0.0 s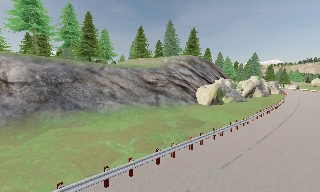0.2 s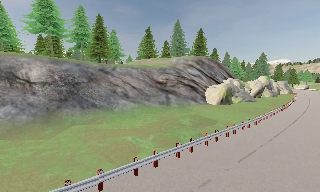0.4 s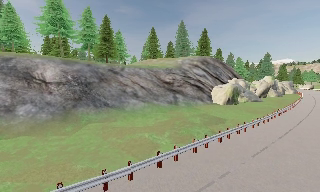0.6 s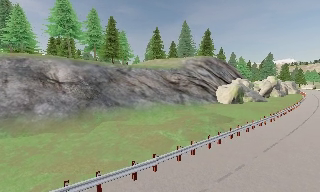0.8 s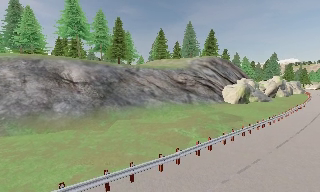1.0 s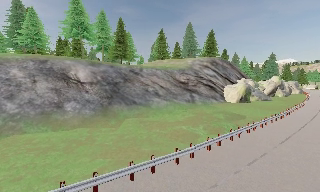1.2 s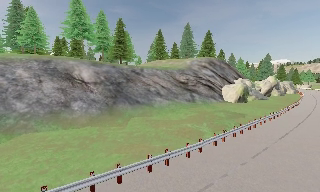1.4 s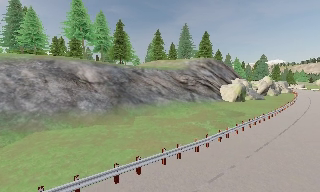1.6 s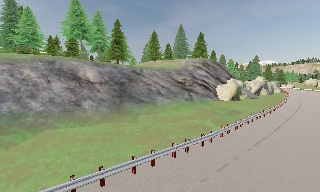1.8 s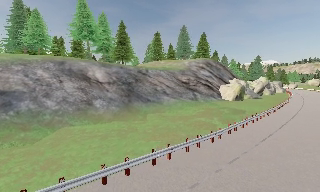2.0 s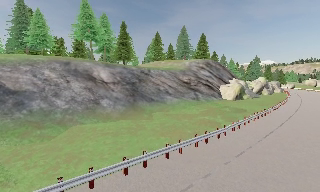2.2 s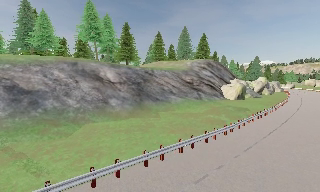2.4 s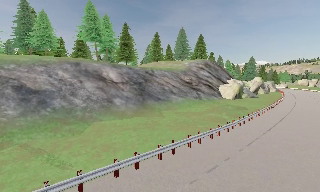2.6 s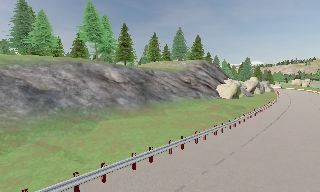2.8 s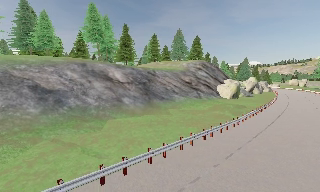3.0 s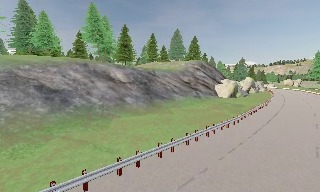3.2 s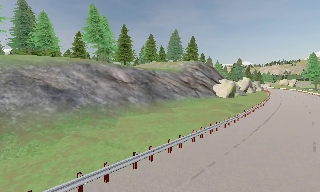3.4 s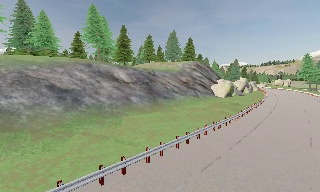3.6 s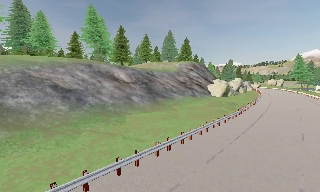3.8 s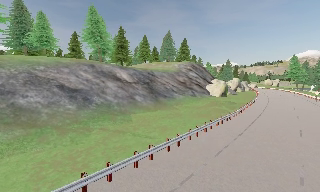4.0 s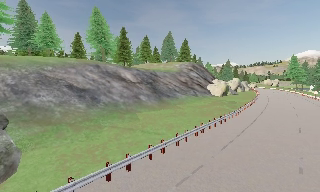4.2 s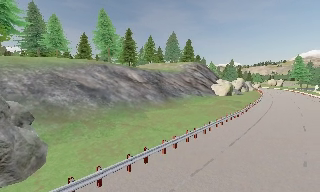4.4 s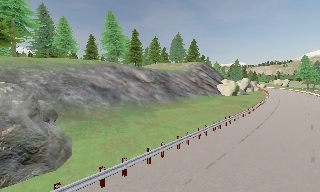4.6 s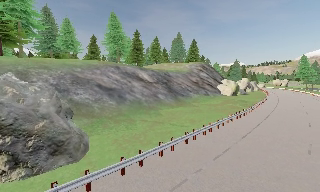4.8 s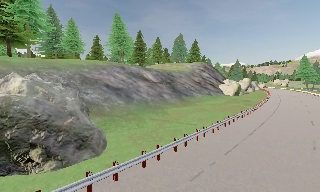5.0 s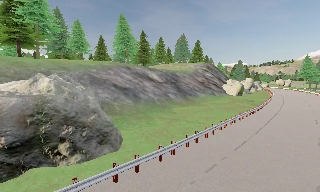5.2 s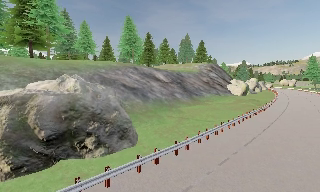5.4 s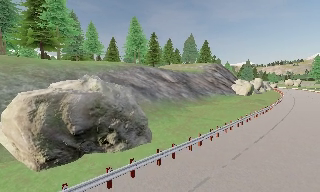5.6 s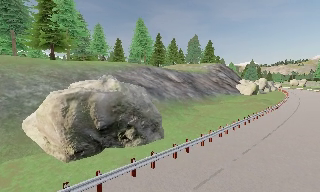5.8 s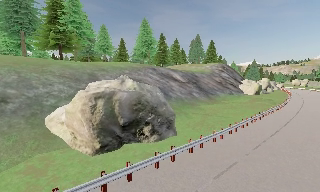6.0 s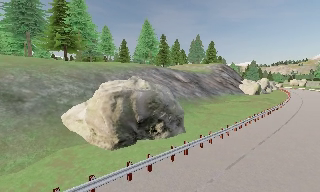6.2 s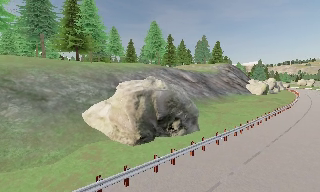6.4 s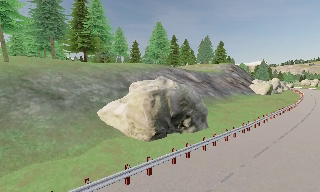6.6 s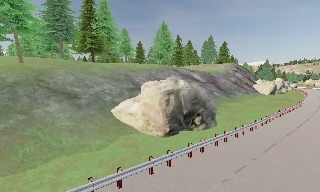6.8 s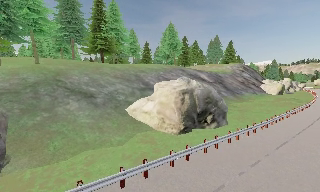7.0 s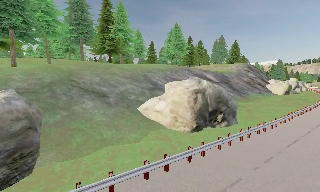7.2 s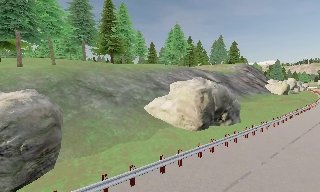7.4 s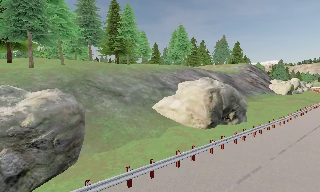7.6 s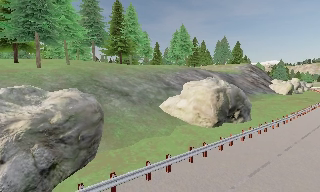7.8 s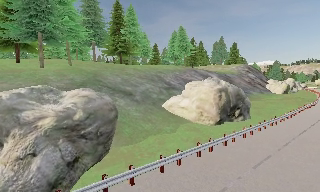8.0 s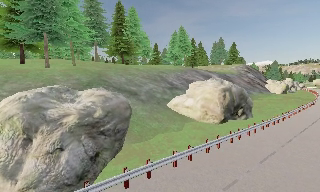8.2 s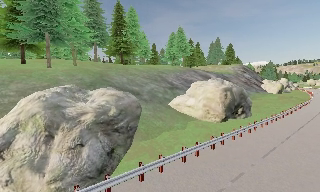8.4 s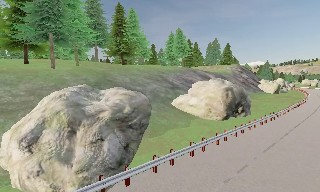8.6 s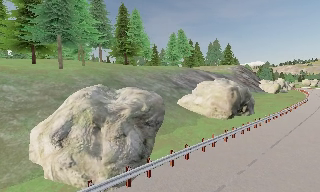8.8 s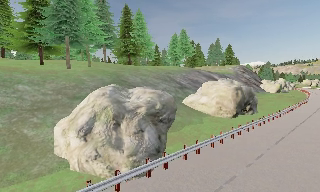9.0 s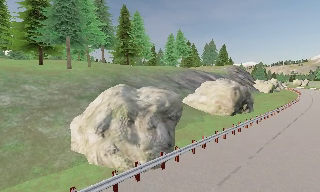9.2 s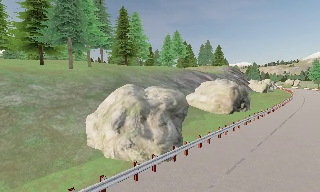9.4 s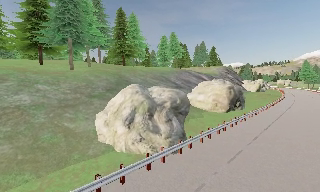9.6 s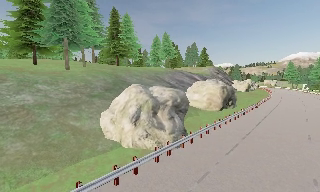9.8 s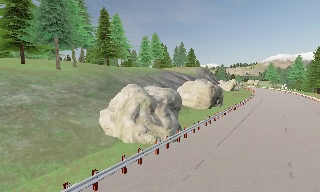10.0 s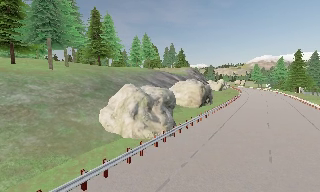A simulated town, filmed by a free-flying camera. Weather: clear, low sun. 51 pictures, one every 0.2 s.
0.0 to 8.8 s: The camera travels to its left and backward, about 45 m, so close, fixed things drift to the right.
8.8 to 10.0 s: The camera pans to its right, which is clockwise from overhead, by about 15 degrees. It travels backward and to its left, about 6 m, so what stands in front gets smaller.
The film runs backward here.
